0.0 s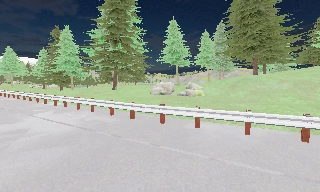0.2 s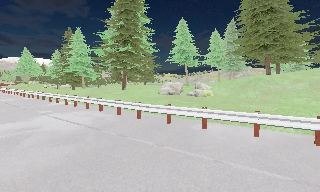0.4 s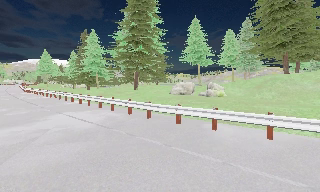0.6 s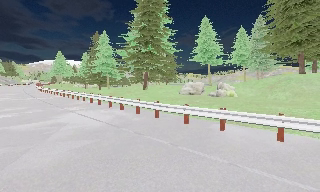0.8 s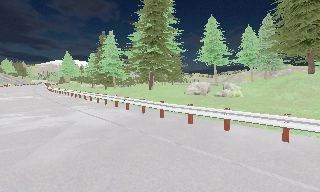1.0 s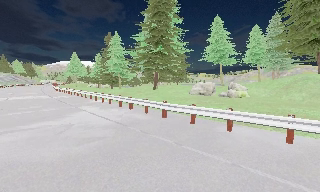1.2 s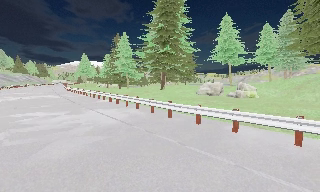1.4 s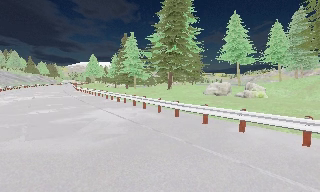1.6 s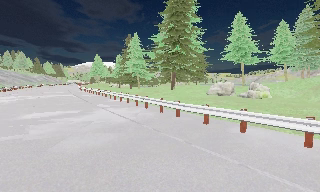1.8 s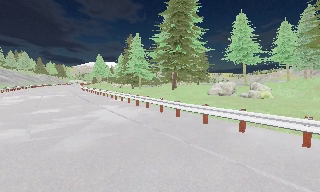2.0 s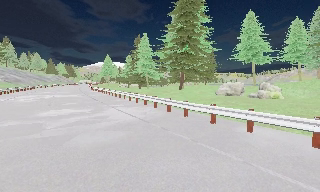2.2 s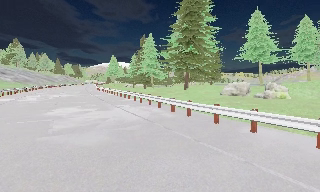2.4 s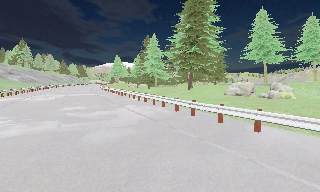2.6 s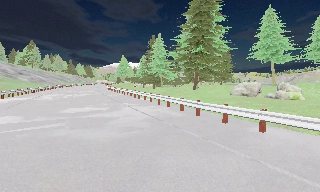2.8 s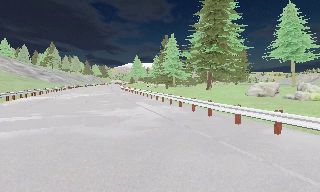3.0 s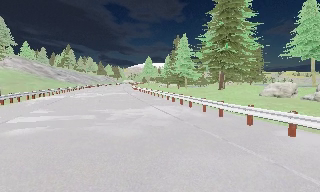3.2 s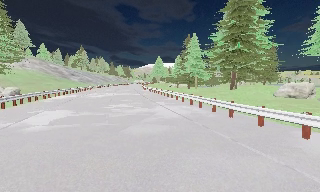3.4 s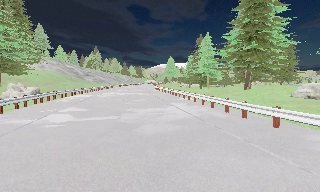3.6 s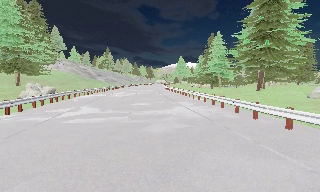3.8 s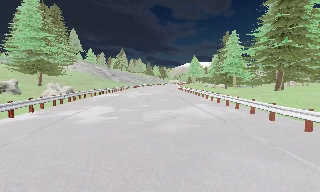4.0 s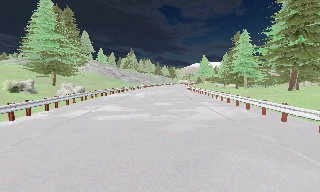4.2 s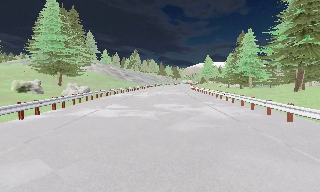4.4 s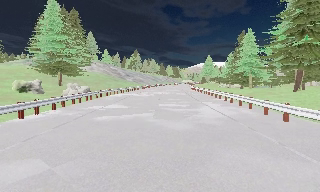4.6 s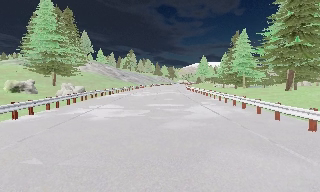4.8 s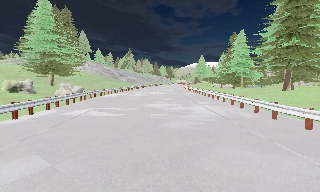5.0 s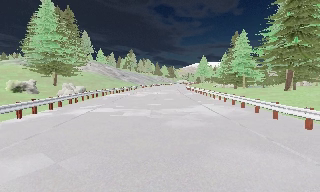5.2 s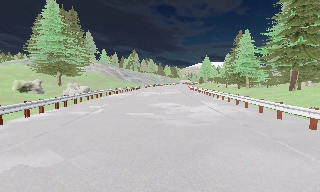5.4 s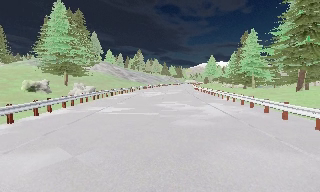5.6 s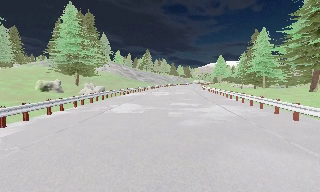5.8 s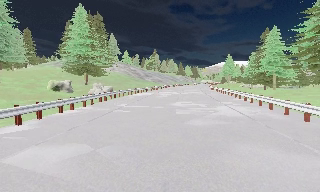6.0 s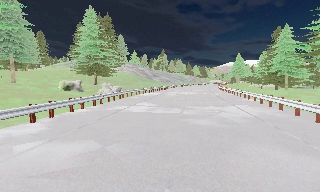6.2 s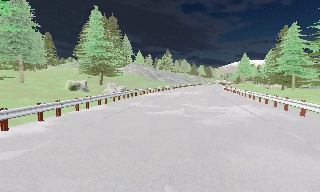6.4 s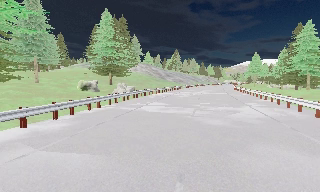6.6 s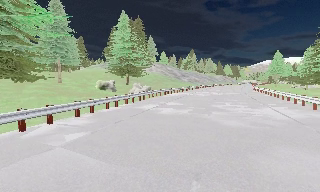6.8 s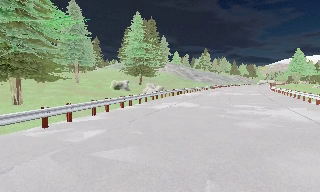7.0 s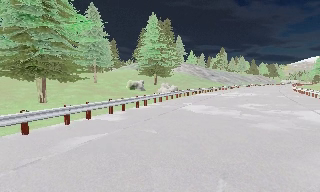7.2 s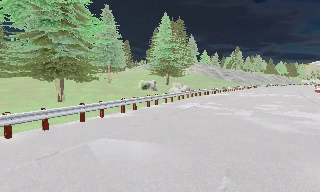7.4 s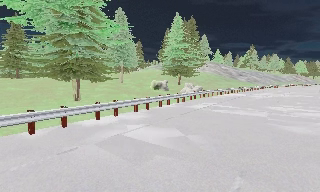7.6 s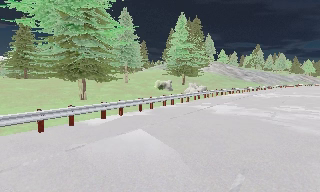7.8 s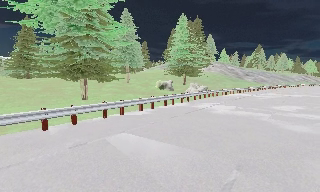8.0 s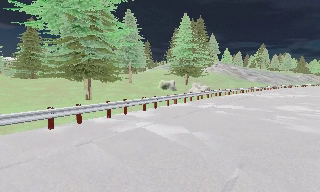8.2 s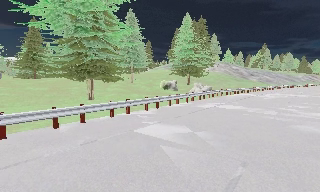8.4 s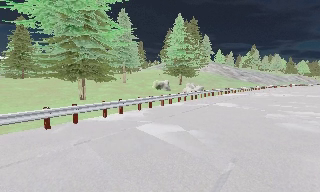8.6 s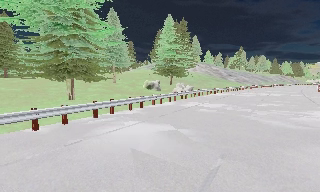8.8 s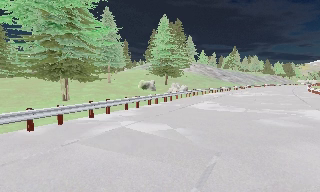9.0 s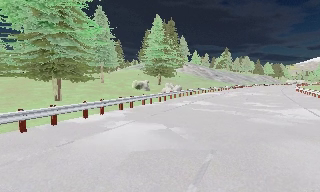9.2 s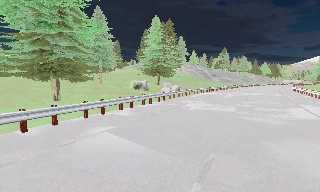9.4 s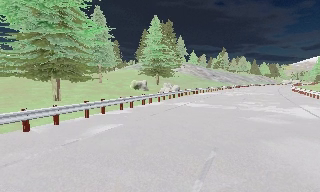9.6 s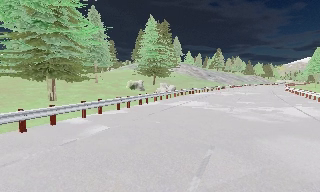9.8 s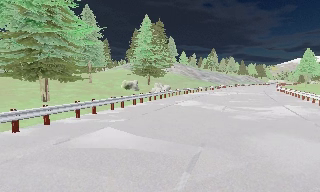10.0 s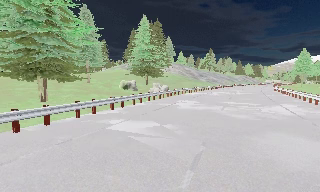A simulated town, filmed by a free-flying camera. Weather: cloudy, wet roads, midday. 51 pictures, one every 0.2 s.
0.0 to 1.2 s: The camera pans to its left, which is counterclockwise from overhead, by about 20 degrees. It travels to its right, about 0.5 m.
1.2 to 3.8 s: The camera pans to its left, which is counterclockwise from overhead, by about 35 degrees. It travels backward, about 1 m.
3.8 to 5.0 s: The camera travels backward, about 0.5 m, so what stands in front gets smaller.
5.0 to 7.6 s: The camera pans to its left, which is counterclockwise from overhead, by about 40 degrees. It travels backward, about 1.5 m.
7.6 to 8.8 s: The camera travels backward, about 0.5 m, so what stands in front gets smaller.
8.8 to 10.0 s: The camera shifts only a little, or ends up much as it began.
The film runs backward here.
